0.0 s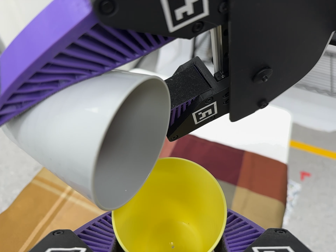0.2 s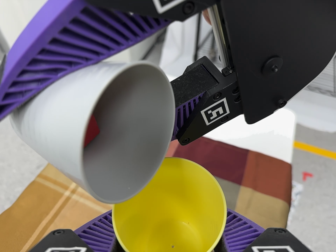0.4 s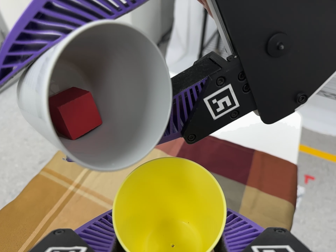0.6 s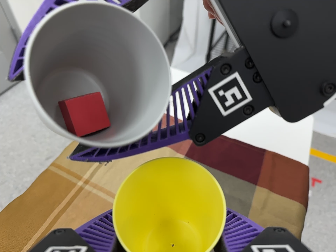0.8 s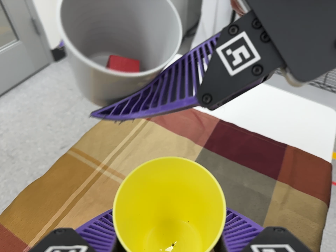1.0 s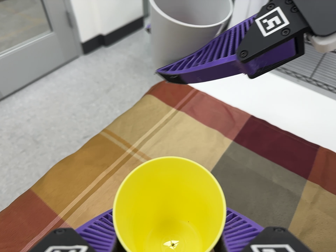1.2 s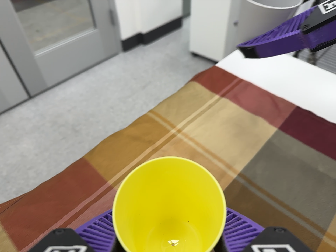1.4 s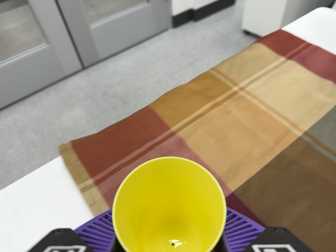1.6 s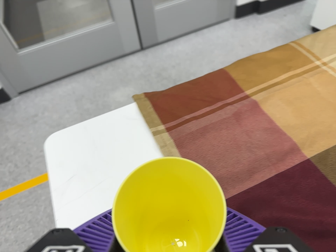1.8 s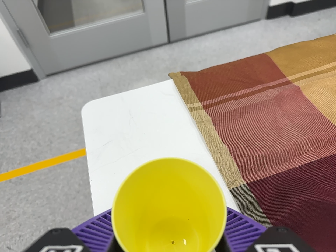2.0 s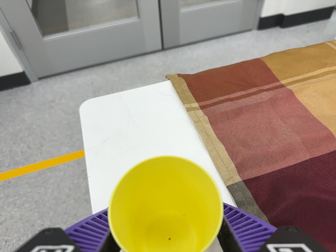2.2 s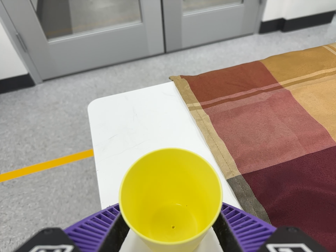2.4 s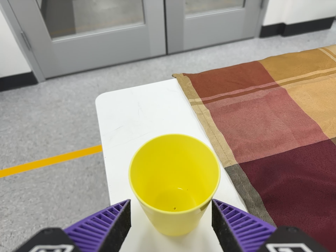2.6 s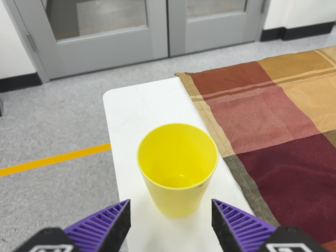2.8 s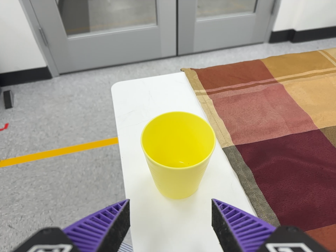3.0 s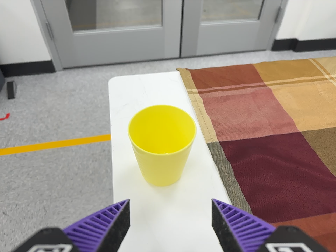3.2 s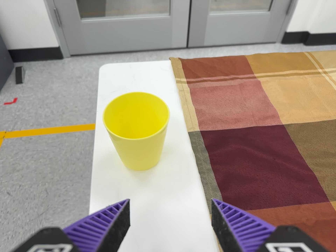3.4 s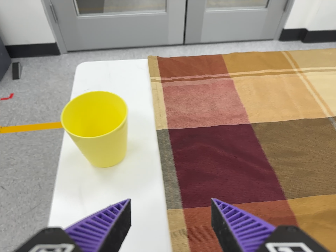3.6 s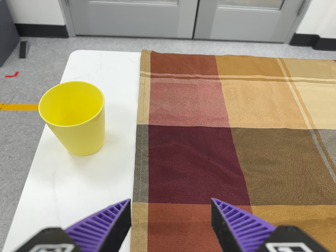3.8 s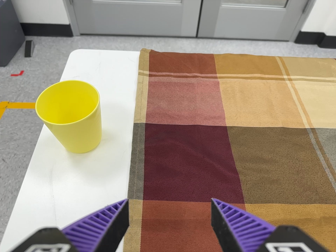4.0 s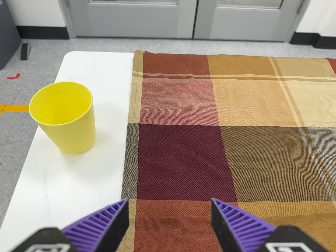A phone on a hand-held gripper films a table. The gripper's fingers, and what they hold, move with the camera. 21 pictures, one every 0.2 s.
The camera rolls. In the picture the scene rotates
clockwise.
The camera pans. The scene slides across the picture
to the right.
0.0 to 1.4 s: The camera pans to its left by about 25 degrees. It travels toward the bottom of its view and to its left, about 18 cm, so close, fixed things drift upward. It rolls about its line of sight by about 20 degrees, and the scene rotates clockwise.
1.4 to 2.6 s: The camera pans to its left by about 10 degrees. It travels toward the bottom of its view, to its left and backward, about 16 cm, so close, fixed things drift upward. It rolls about its line of sight by about 20 degrees, and the scene rotates clockwise.
2.6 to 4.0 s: The camera travels to its right and backward, about 20 cm, so close, fixed things drift to the left. It rolls about its line of sight by about 15 degrees, and the scene rotates clockwise.
The film runs backward here.
